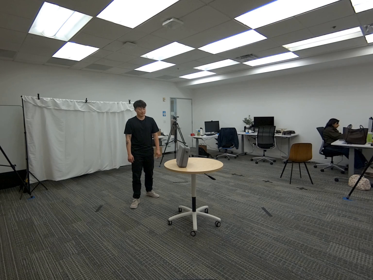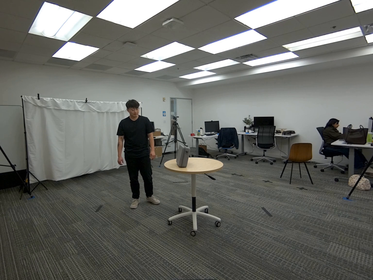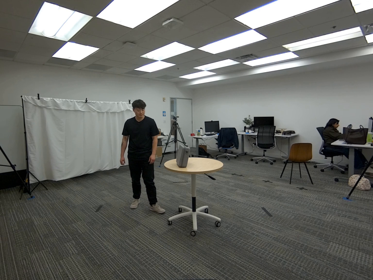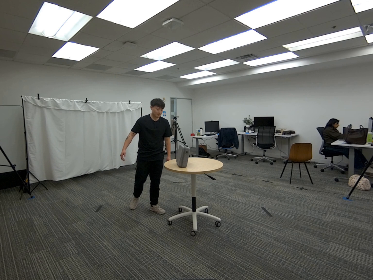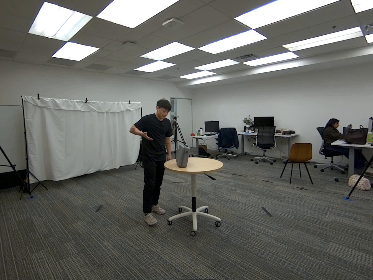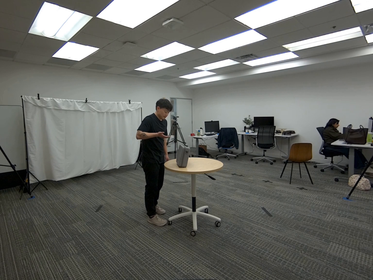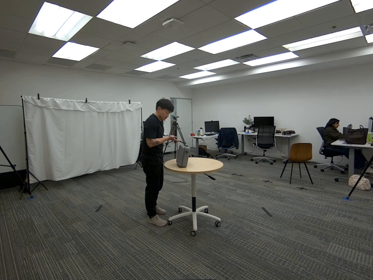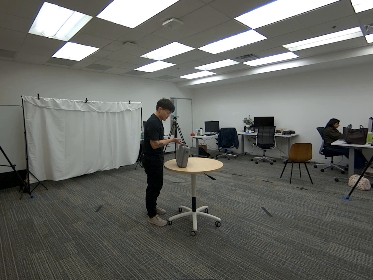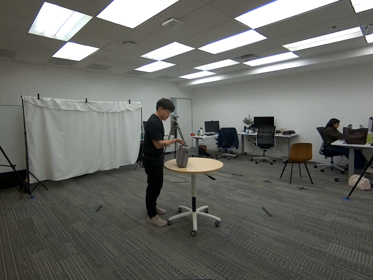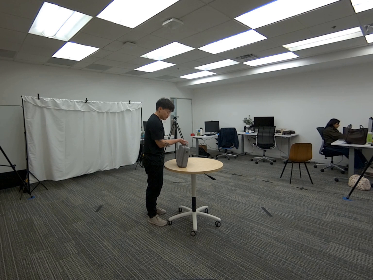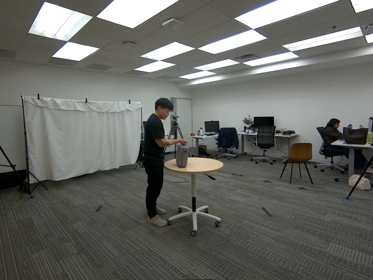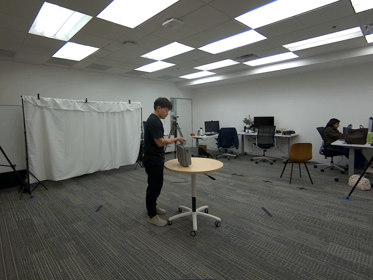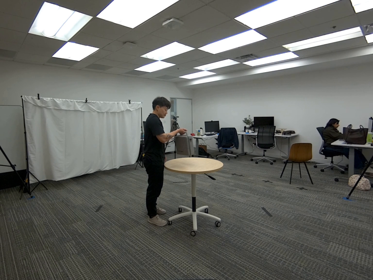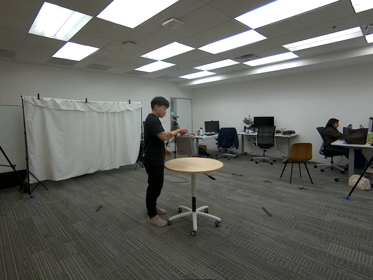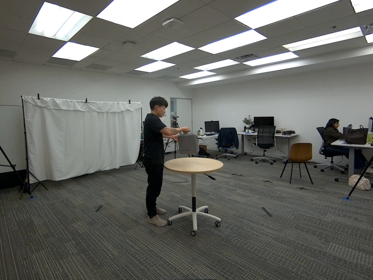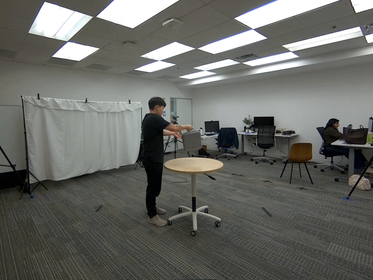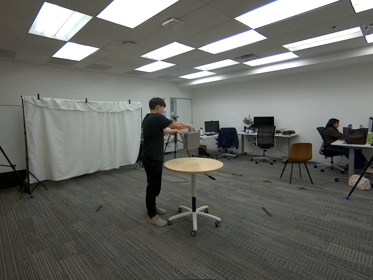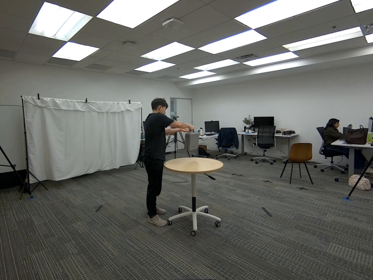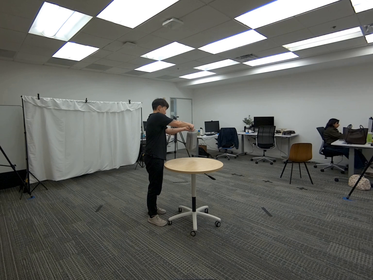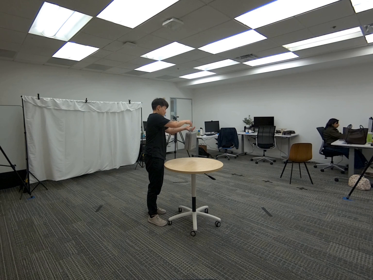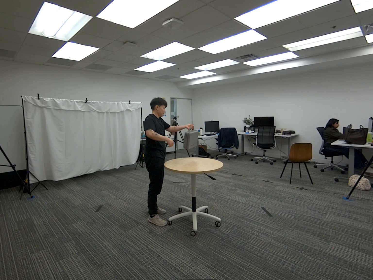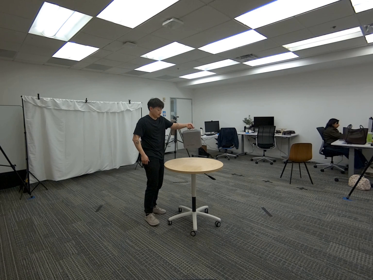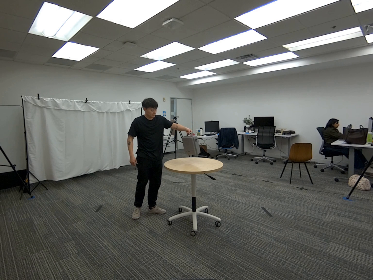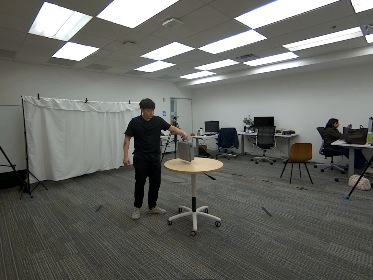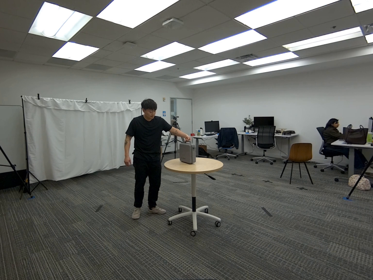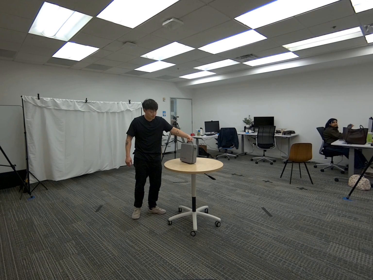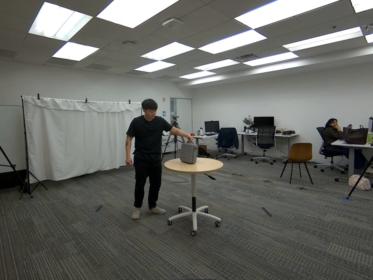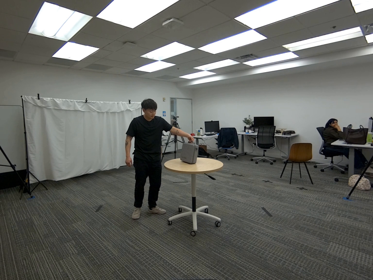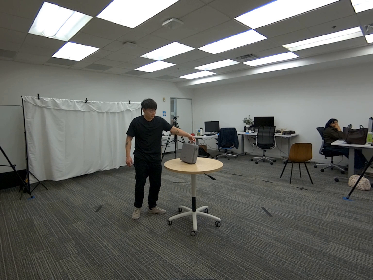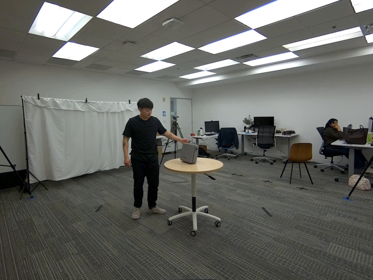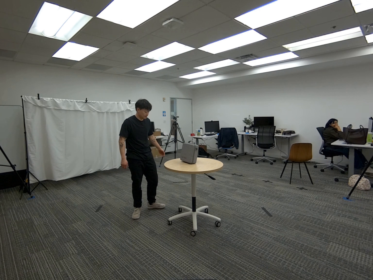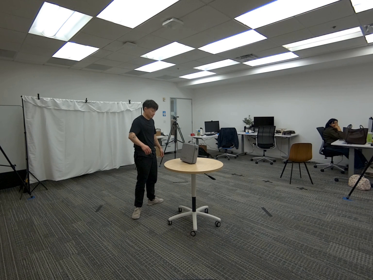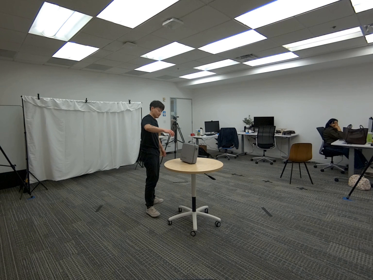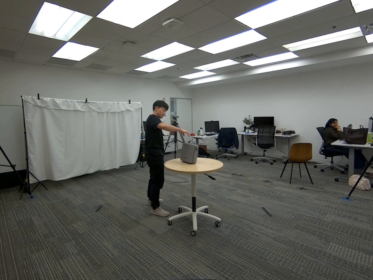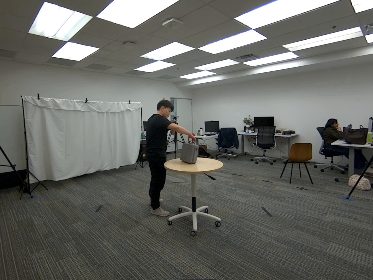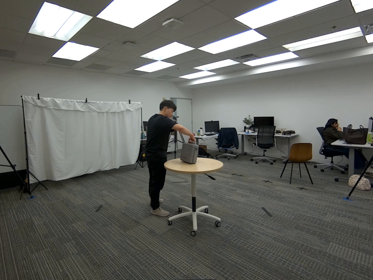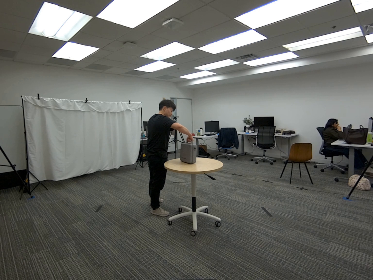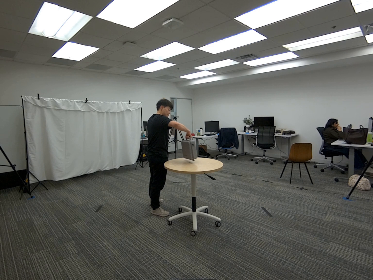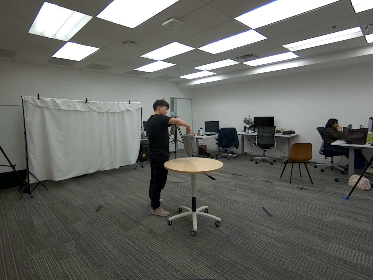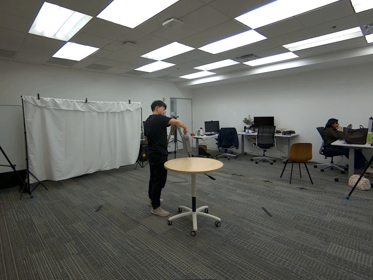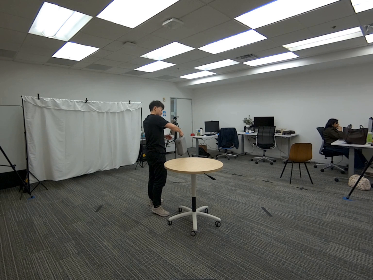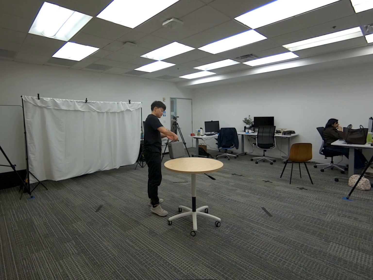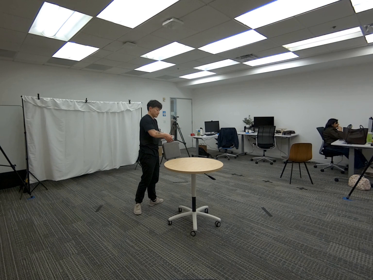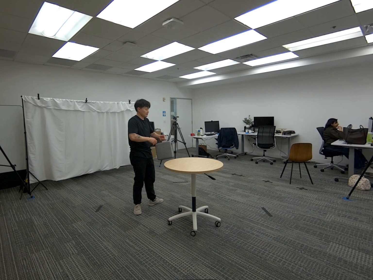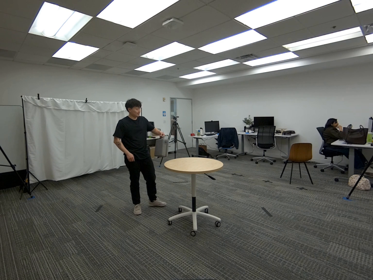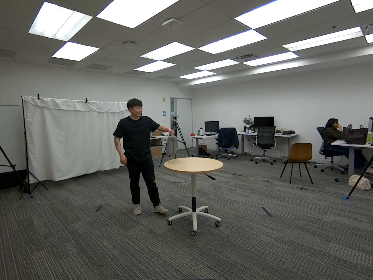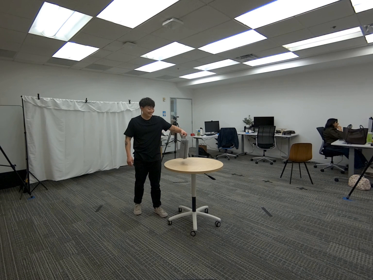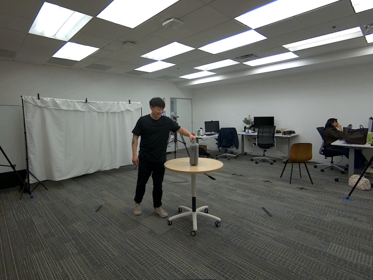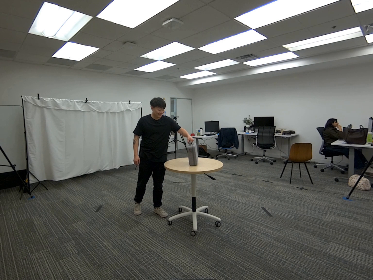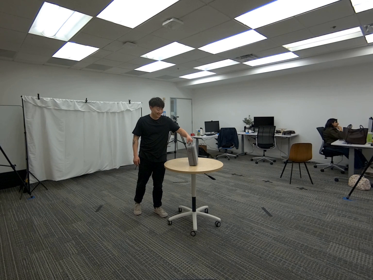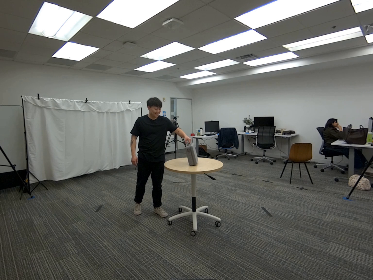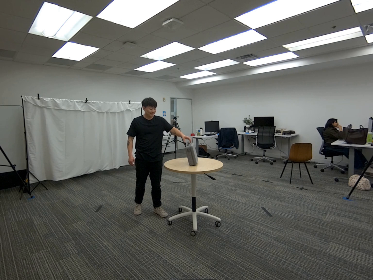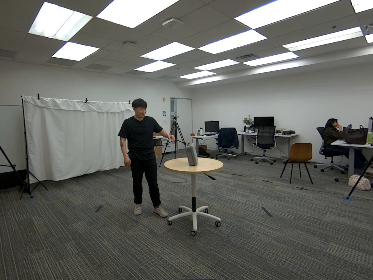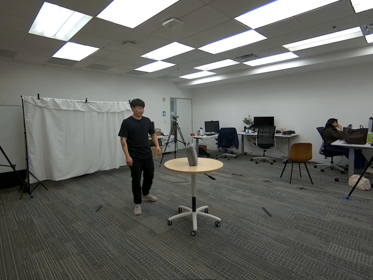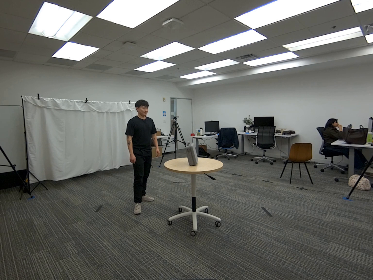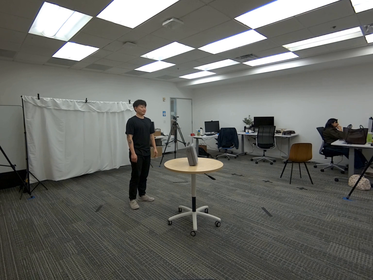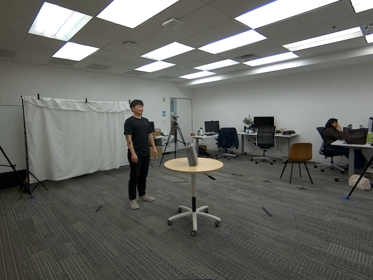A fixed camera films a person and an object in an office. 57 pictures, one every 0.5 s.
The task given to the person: Walk over to the einstar case on the round table, pick up from the handle with your right hand, and handover the case to your left hand, pick up the case with your left hand on the handle, and place the case back on the table. Repeat actions until sequence is done.
